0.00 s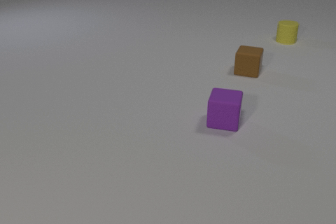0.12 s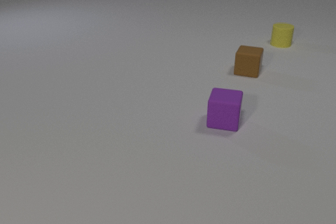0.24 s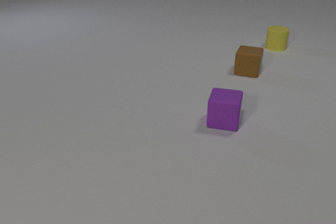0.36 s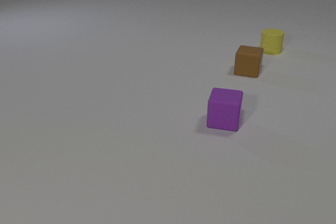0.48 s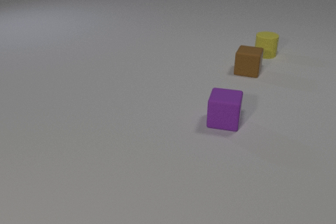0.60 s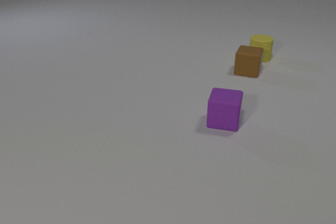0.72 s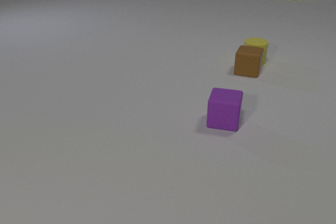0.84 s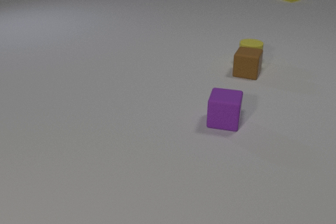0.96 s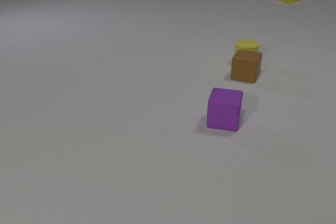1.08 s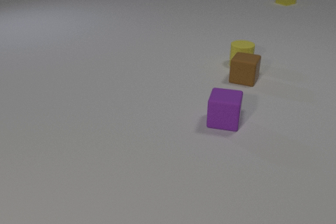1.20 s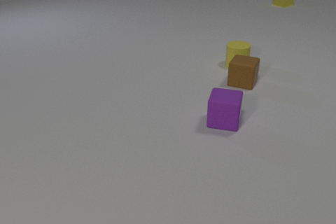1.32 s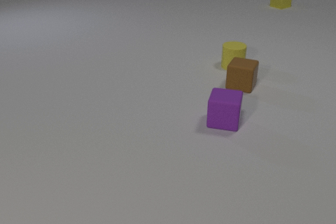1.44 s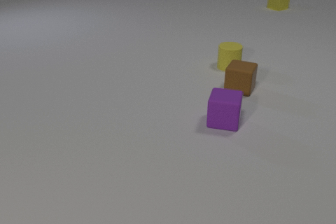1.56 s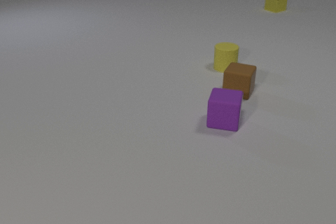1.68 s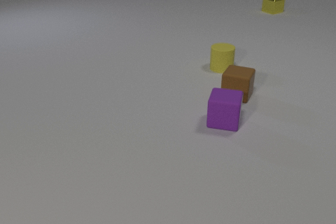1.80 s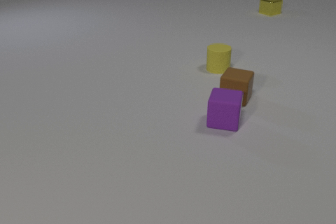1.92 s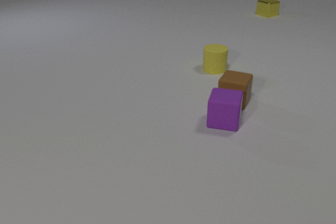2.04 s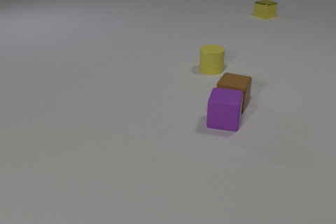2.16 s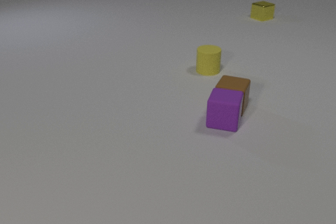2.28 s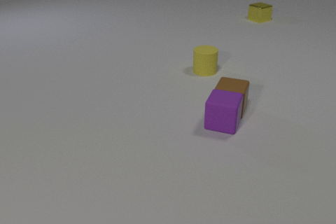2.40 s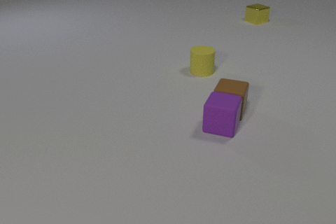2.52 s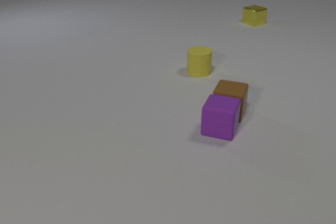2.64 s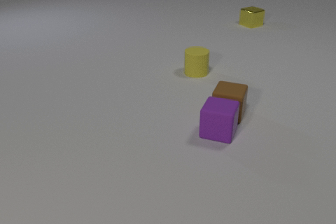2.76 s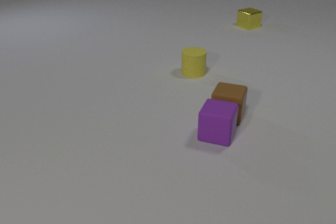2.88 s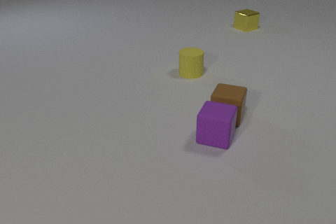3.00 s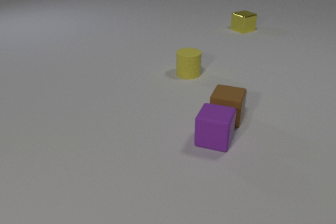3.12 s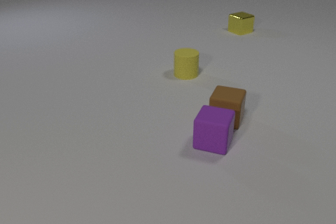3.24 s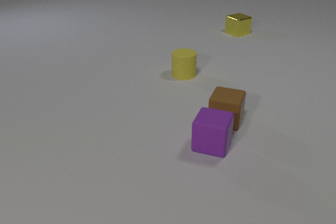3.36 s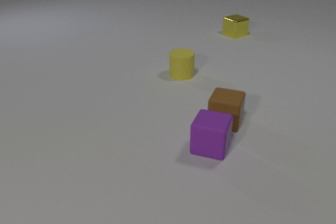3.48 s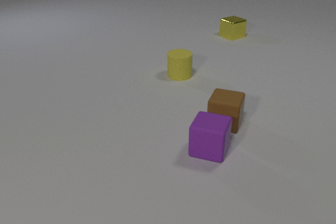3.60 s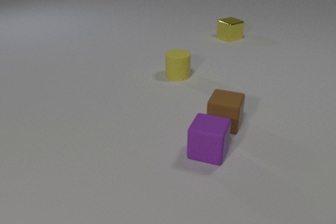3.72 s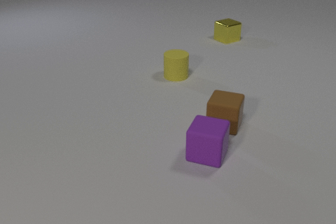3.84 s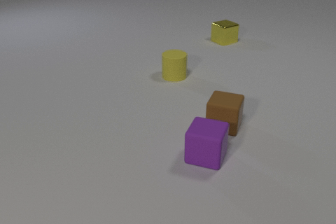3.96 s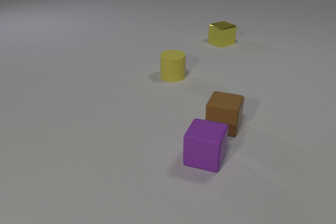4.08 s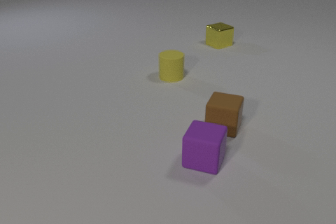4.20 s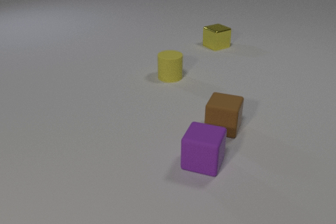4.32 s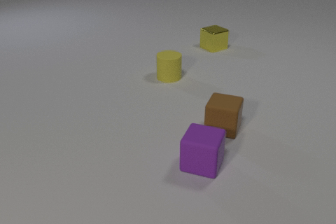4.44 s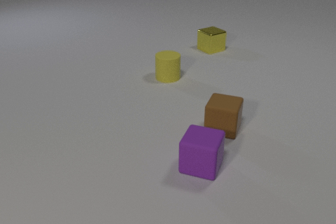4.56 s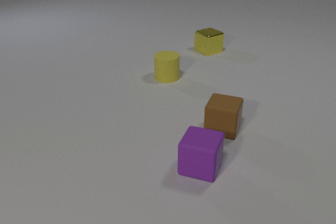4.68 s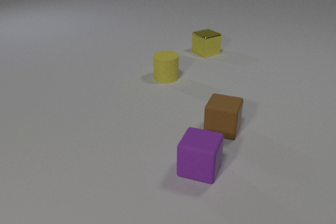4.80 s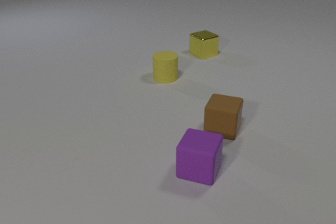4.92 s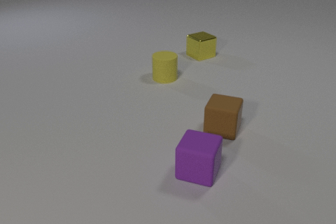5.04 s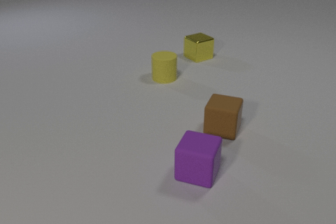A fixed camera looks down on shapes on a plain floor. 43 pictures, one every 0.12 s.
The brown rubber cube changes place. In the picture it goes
toward the camera.
The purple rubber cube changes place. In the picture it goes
toward the camera.
0.00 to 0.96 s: The yellow rubber cylinder slides toward the camera and to the left. The brown rubber cube slides toward the camera. The yellow metal cube comes in at the top edge, slides toward the camera. The yellow rubber cylinder and the brown rubber cube collide.
0.96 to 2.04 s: The yellow rubber cylinder slides to the left and toward the camera. The brown rubber cube slides toward the camera. The yellow metal cube slides toward the camera.
2.04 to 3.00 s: The yellow rubber cylinder slides to the left and toward the camera. The brown rubber cube slides toward the camera. The purple rubber cube slides toward the camera. The yellow metal cube slides toward the camera and to the left. The brown rubber cube and the purple rubber cube collide.
3.00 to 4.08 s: The yellow rubber cylinder slides to the left and toward the camera. The brown rubber cube slides toward the camera. The purple rubber cube slides toward the camera. The yellow metal cube slides toward the camera and to the left.
4.08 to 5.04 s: The yellow rubber cylinder slides to the left. The purple rubber cube slides toward the camera. The yellow metal cube slides toward the camera and to the left.
How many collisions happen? 2.
What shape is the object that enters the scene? cube.
Are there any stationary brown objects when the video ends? yes.
